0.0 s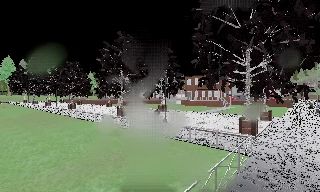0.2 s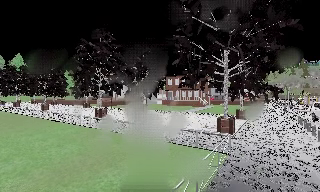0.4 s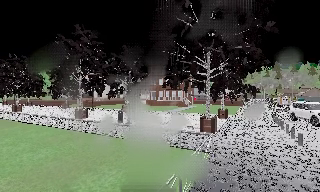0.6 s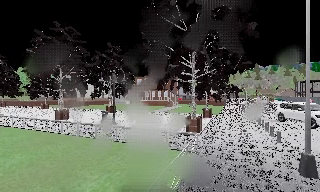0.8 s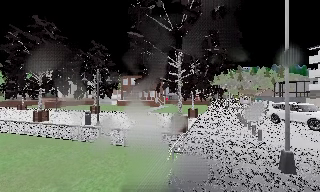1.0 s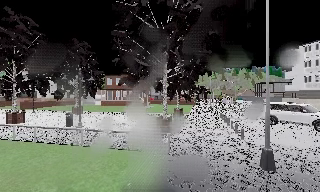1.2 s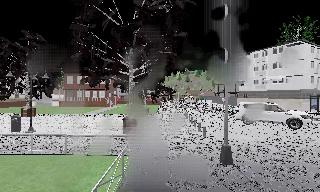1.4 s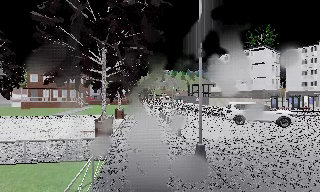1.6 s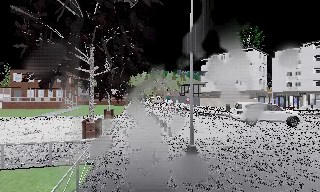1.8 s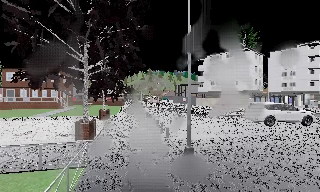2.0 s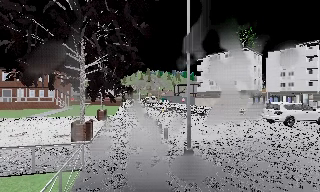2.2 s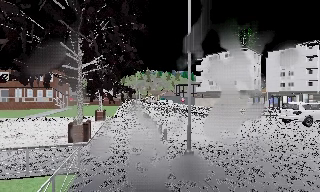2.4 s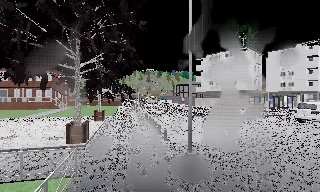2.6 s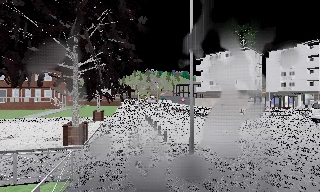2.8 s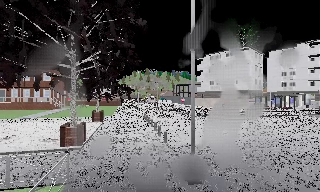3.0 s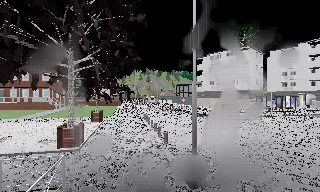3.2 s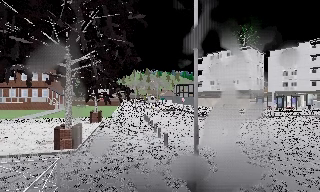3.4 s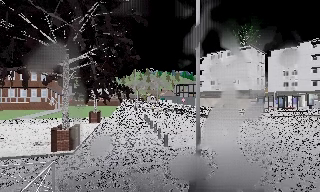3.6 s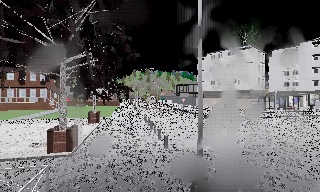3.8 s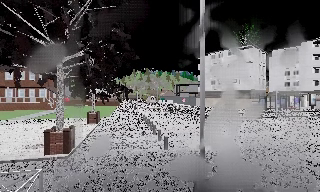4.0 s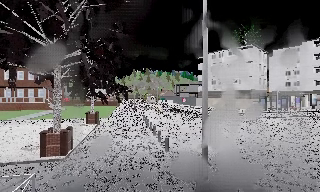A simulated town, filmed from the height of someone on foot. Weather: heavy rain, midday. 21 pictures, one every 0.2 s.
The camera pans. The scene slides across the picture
to the left.
The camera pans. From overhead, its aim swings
clockwise.
0.0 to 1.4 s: The camera pans to its right, which is clockwise from overhead, by about 50 degrees. It travels forward, about 1 m.
1.4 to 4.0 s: The camera travels forward, about 3 m, so what stands in front looms larger.
The film runs forward here.
